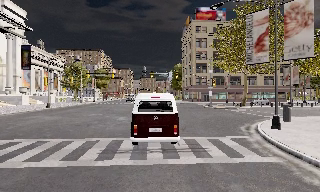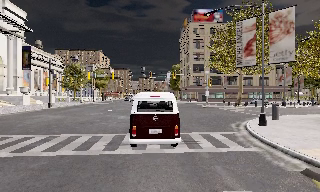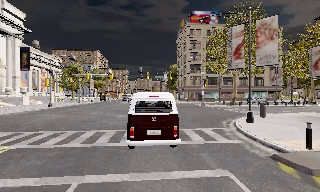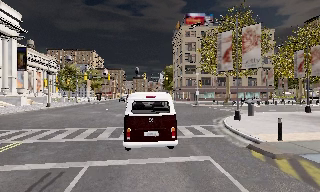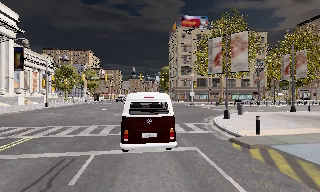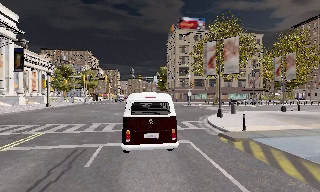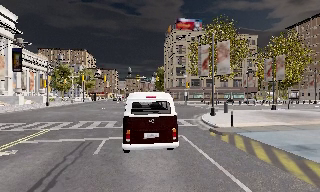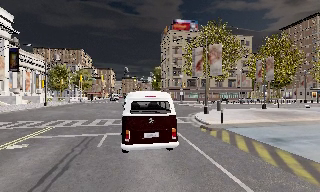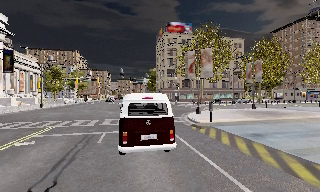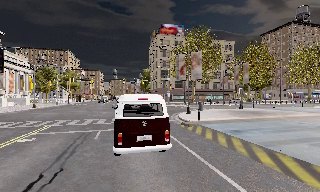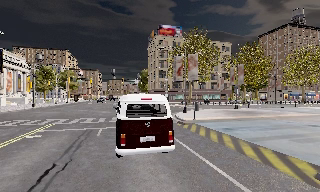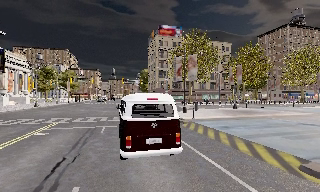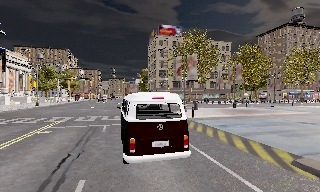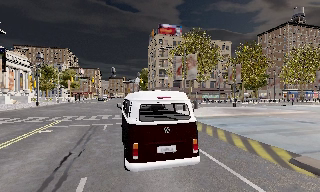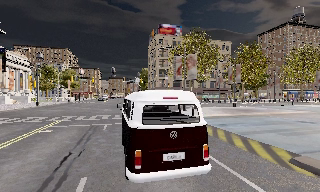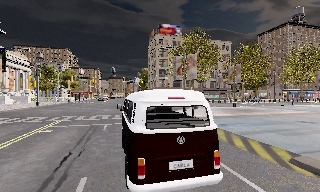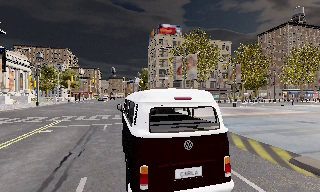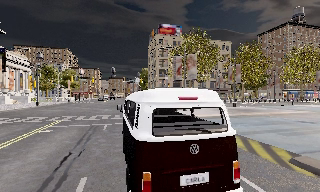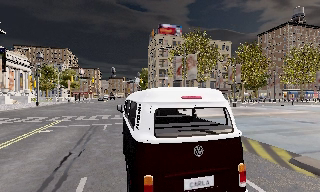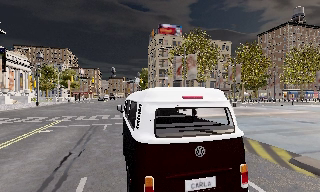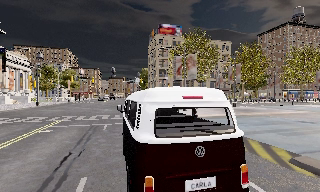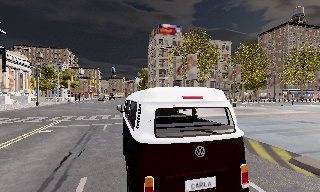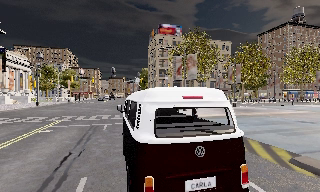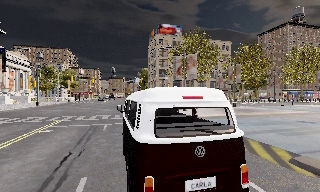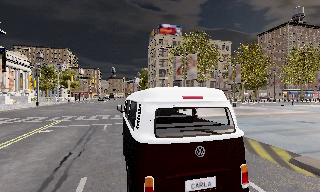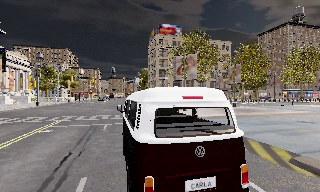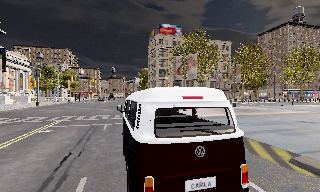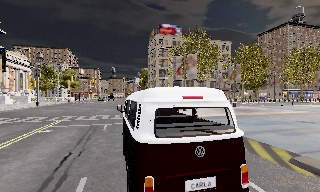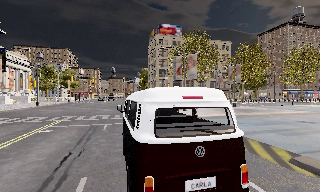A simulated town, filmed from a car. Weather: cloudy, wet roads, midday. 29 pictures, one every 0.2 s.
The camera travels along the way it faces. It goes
backward.
0.0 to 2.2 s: The scene slides to the left, as the camera pans about 10 degrees to its right. It travels backward, about 9 m, so what stands in front gets smaller.
2.2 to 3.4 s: The camera shifts only a little, or ends up much as it began.
3.4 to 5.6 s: The camera keeps its place and its aim.
The film runs backward here.
